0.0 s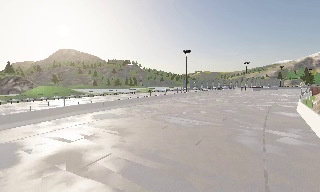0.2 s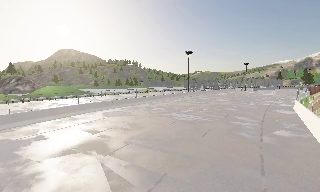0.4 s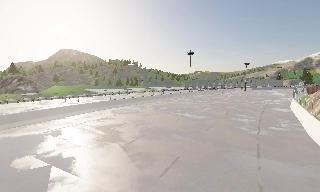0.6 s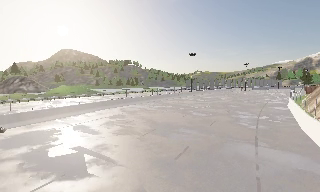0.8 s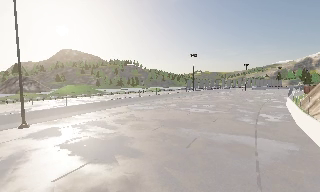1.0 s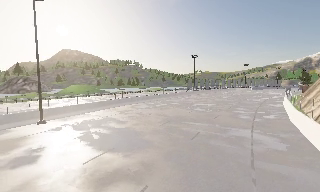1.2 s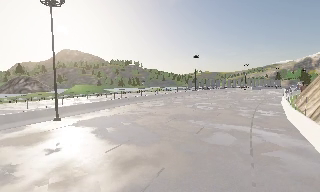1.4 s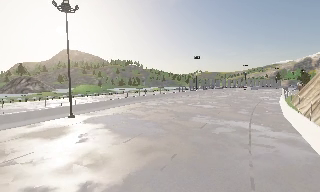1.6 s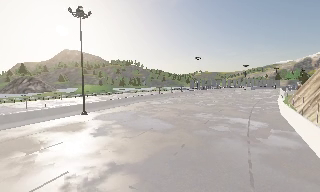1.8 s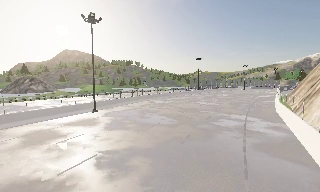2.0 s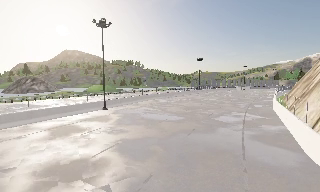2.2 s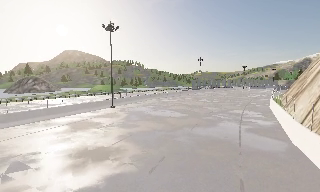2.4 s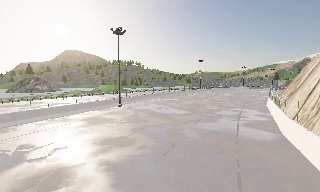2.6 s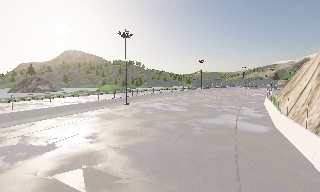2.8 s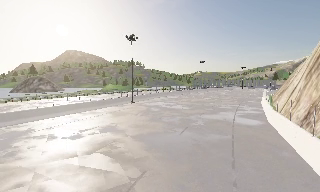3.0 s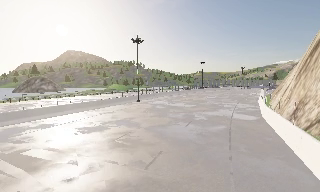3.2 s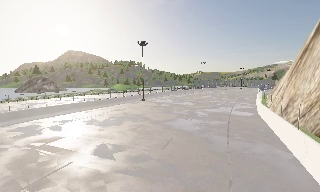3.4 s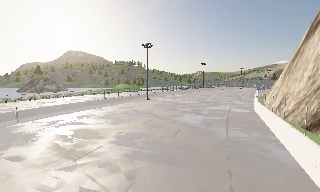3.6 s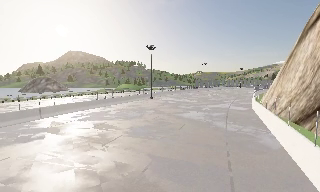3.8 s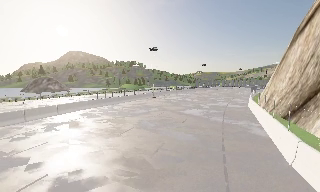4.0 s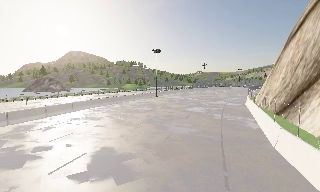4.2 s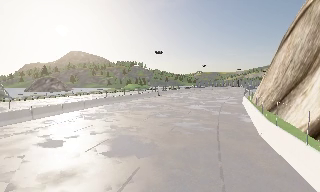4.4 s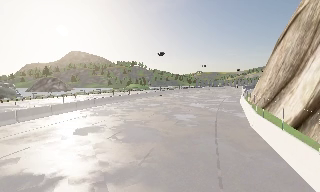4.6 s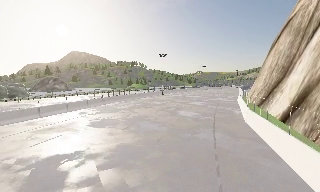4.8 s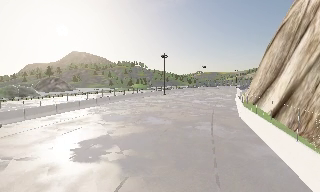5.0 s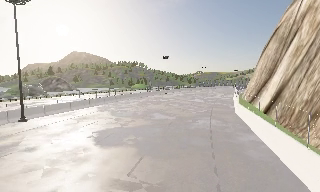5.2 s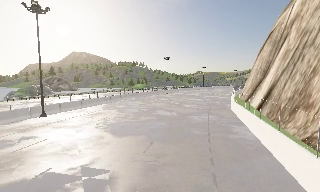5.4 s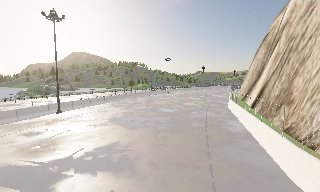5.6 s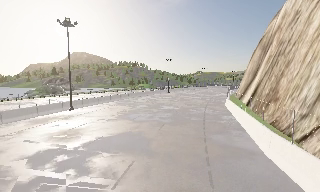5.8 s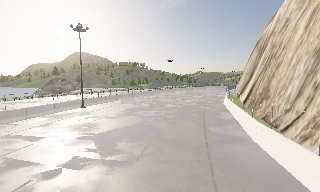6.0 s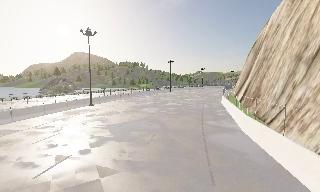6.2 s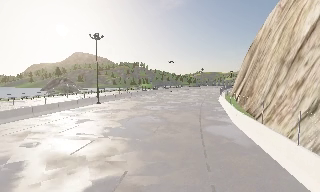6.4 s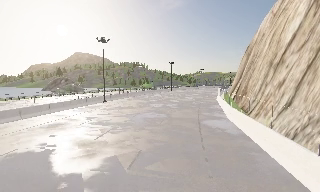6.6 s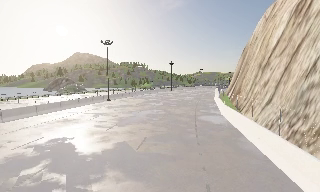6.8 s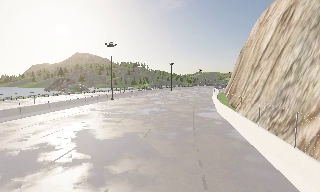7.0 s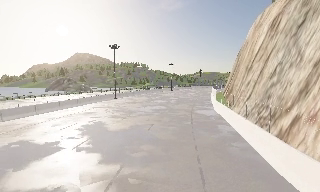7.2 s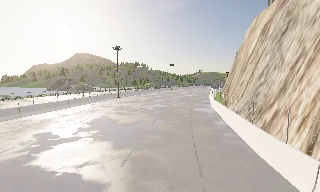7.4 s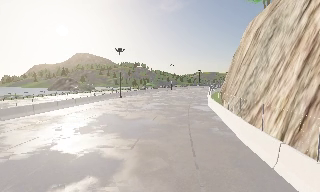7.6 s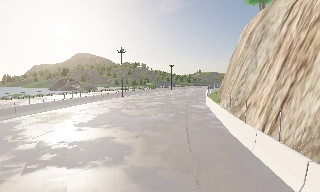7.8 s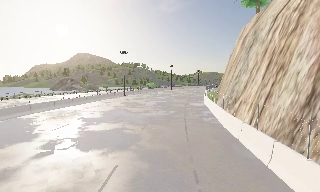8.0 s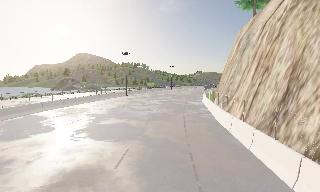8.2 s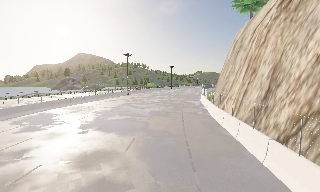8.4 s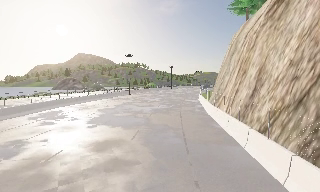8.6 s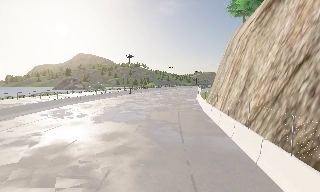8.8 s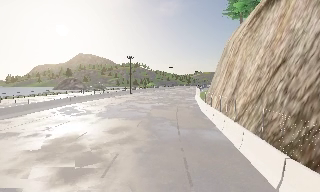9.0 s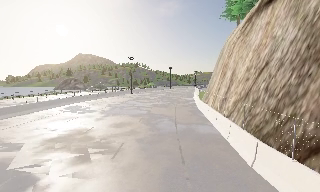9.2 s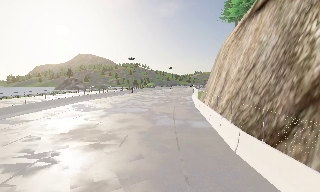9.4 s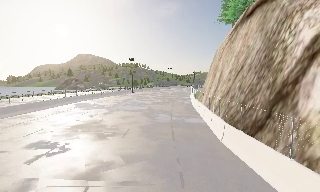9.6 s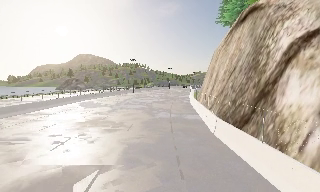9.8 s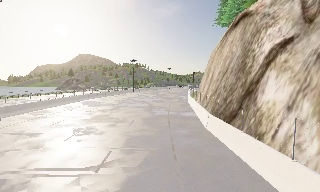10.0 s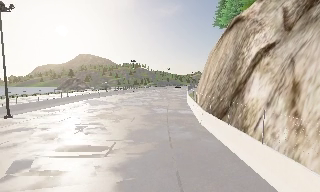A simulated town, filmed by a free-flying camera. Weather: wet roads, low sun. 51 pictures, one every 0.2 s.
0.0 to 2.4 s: The camera travels backward and to its left, about 19 m, so what stands in front gets smaller.
2.4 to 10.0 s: The camera travels backward, about 70 m, so what stands in front gets smaller.
The film runs backward here.
